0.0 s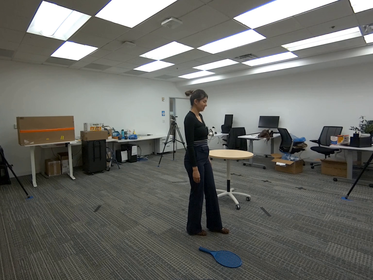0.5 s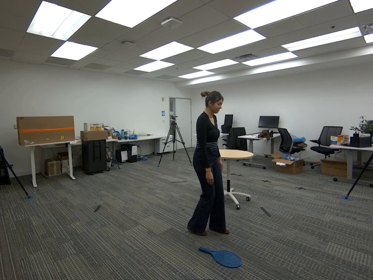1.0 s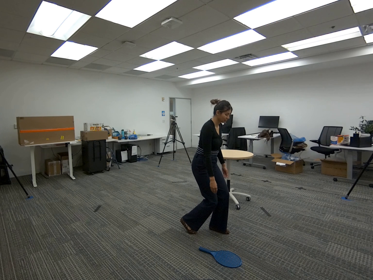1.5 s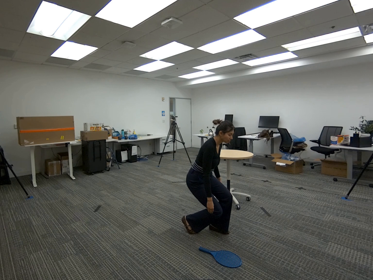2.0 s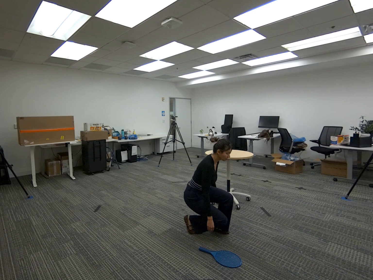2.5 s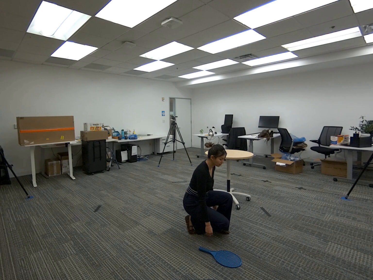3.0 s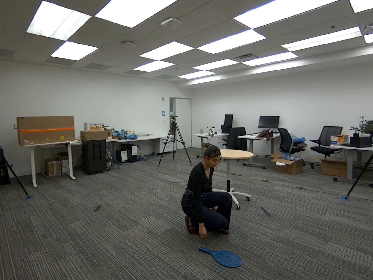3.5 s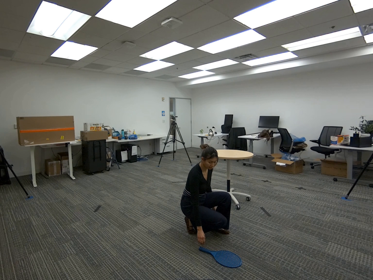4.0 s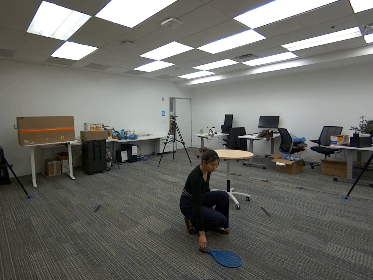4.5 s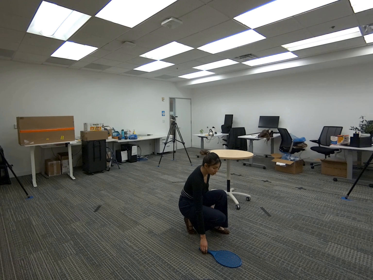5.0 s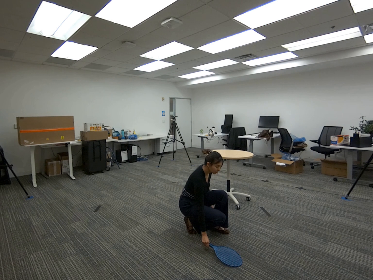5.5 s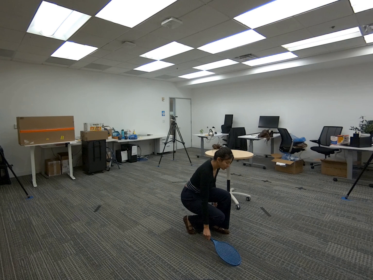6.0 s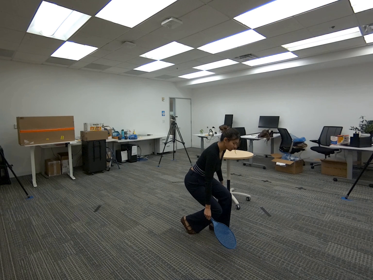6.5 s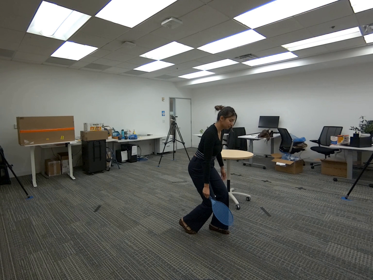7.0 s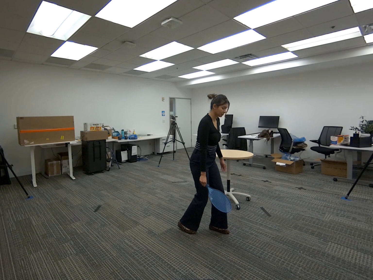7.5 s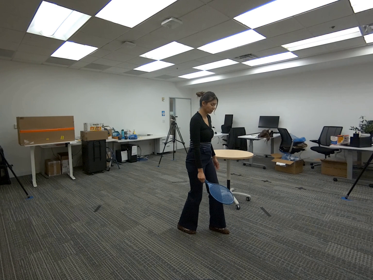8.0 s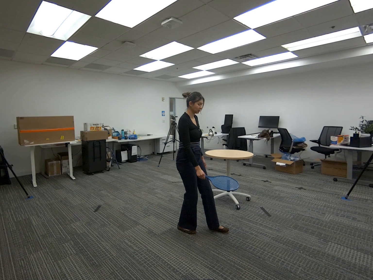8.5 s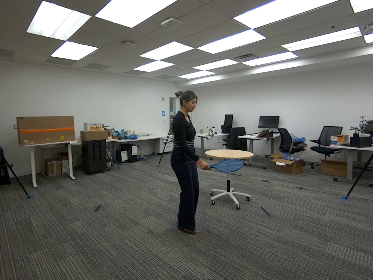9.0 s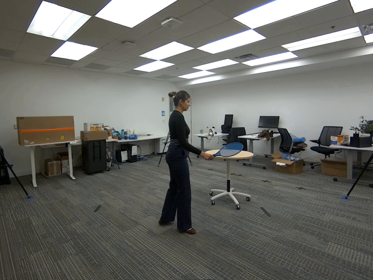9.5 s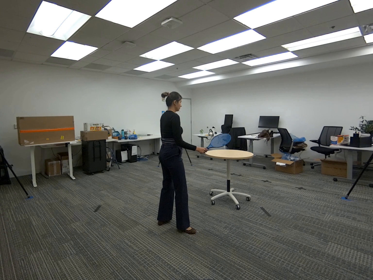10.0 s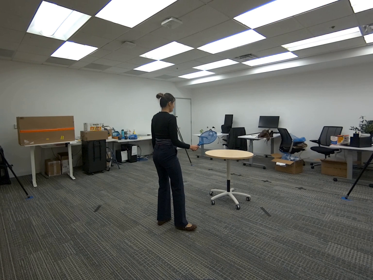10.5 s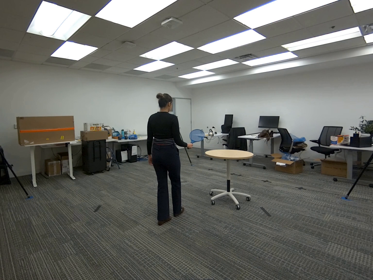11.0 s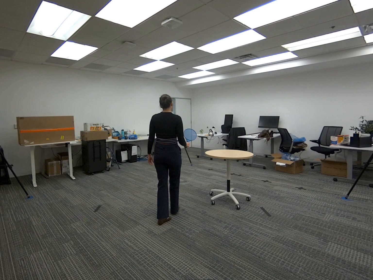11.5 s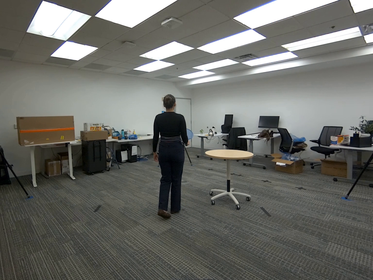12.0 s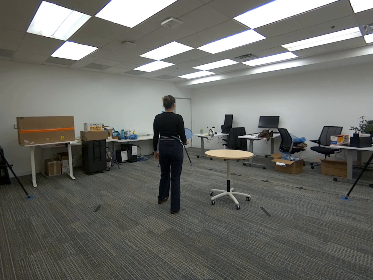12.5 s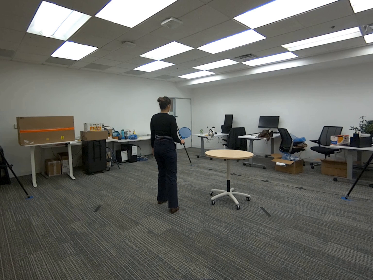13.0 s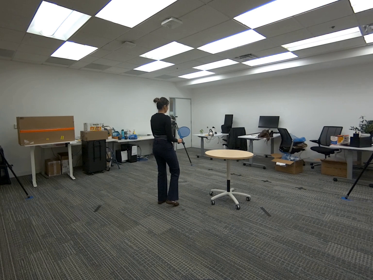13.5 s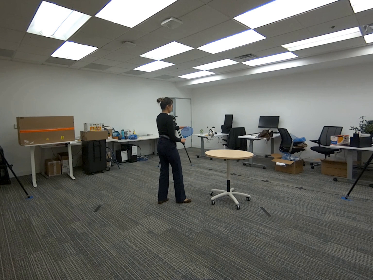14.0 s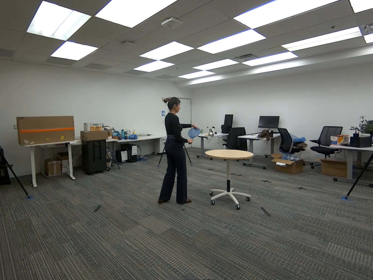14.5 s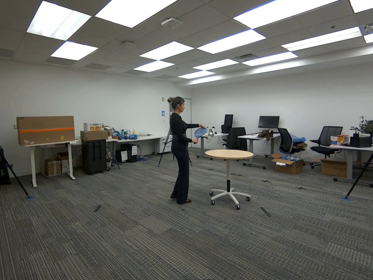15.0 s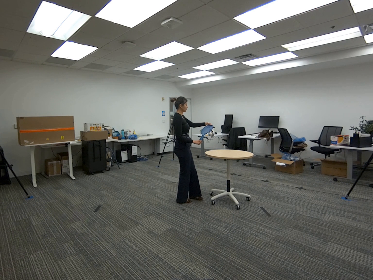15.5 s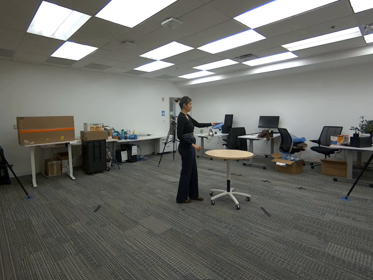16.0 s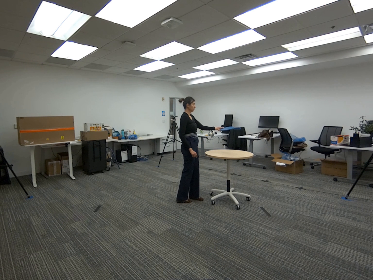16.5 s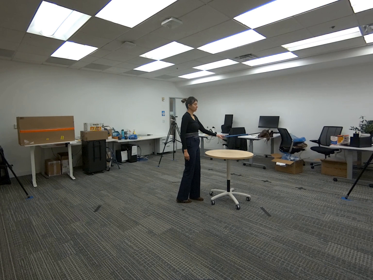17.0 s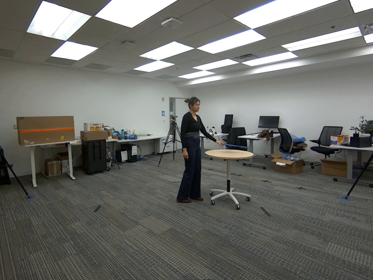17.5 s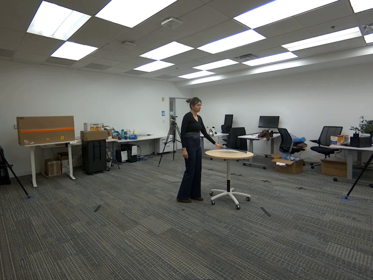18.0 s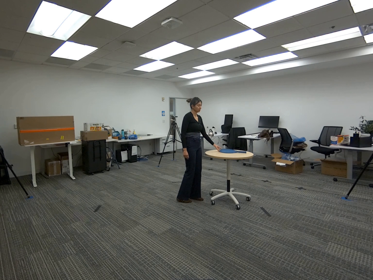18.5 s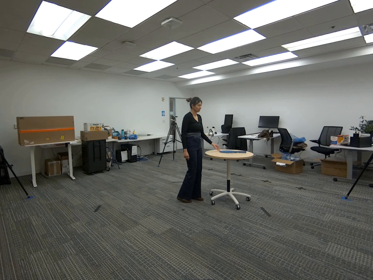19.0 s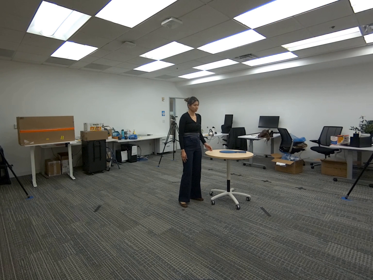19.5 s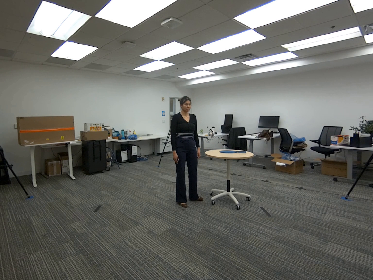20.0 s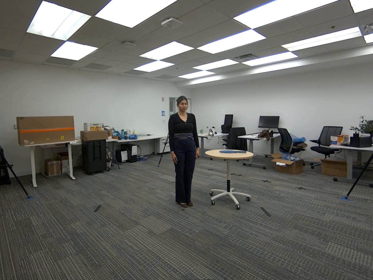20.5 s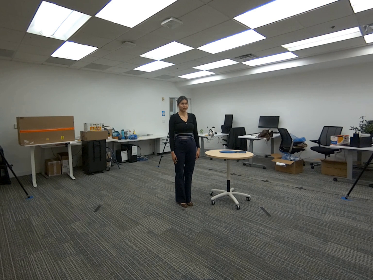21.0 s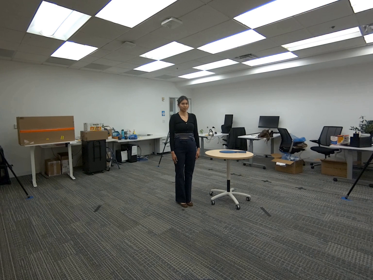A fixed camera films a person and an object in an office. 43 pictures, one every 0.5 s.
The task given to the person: Walk to the tennis racket on the ground, pick it up with your right hand, handover to your left hand, and place the racket on the round table.
